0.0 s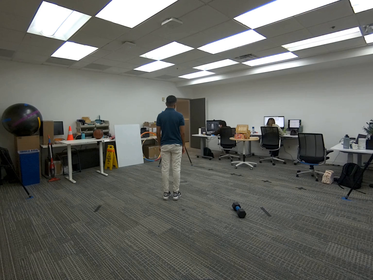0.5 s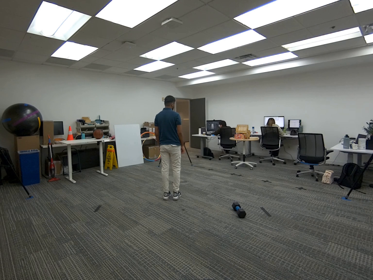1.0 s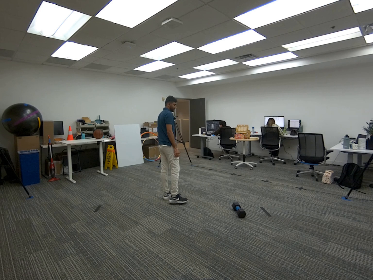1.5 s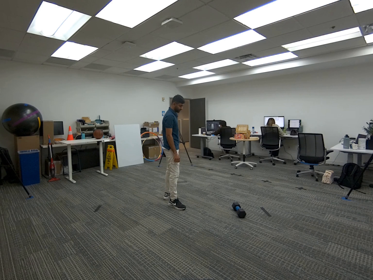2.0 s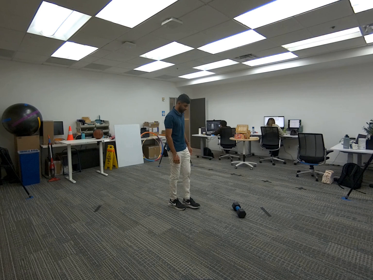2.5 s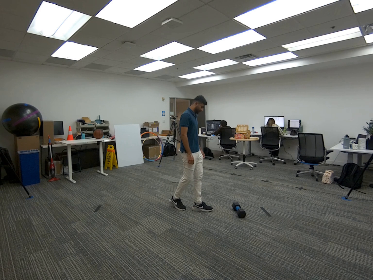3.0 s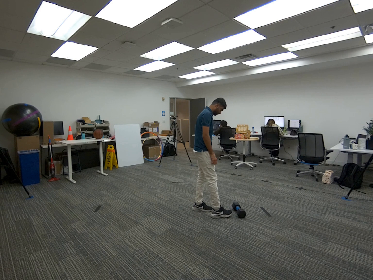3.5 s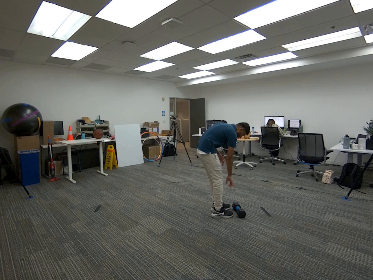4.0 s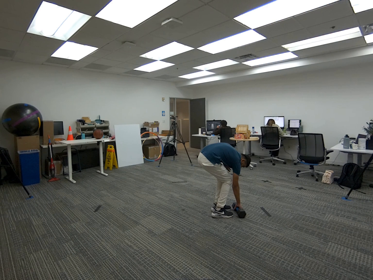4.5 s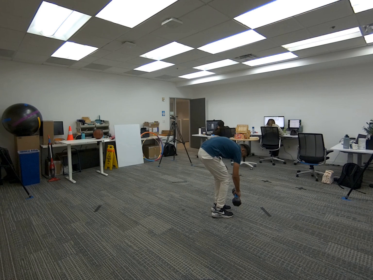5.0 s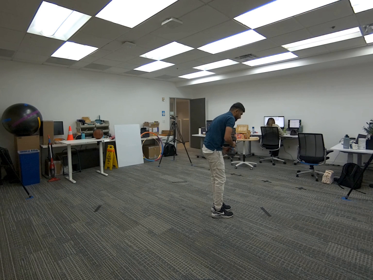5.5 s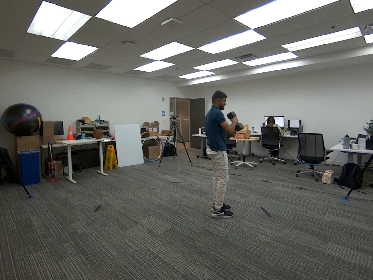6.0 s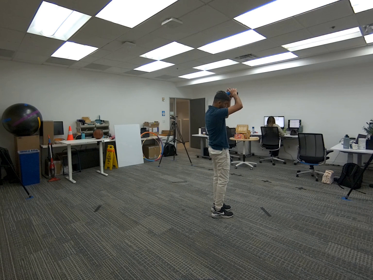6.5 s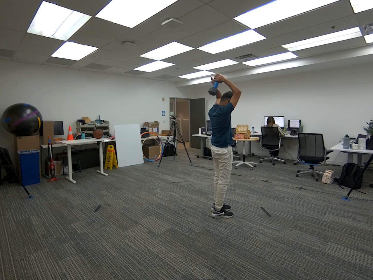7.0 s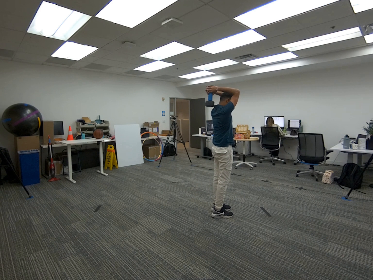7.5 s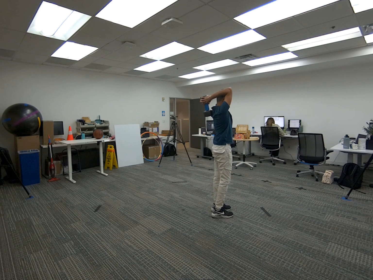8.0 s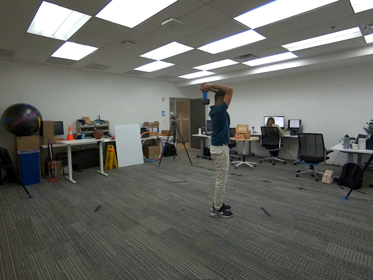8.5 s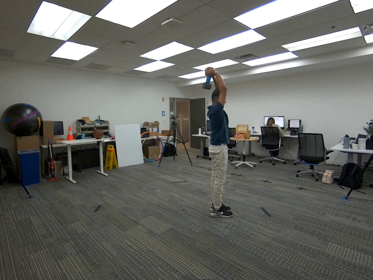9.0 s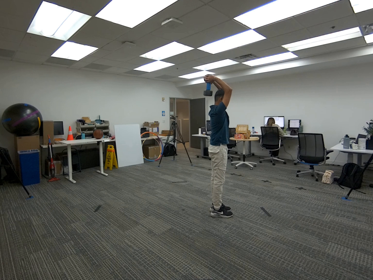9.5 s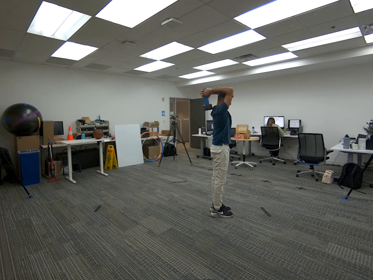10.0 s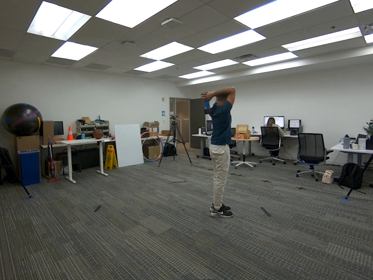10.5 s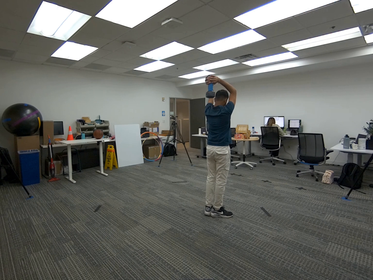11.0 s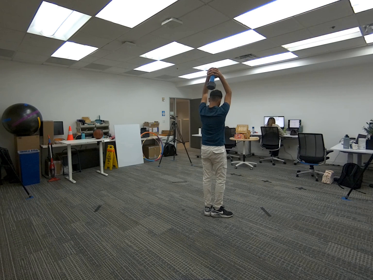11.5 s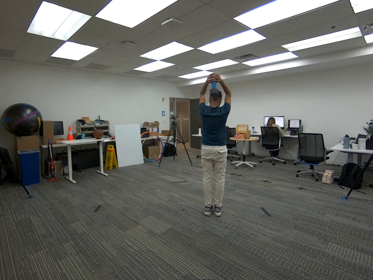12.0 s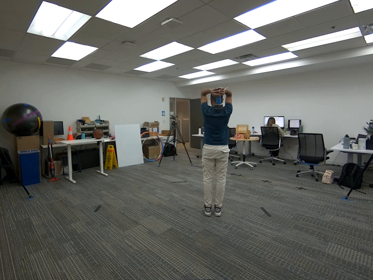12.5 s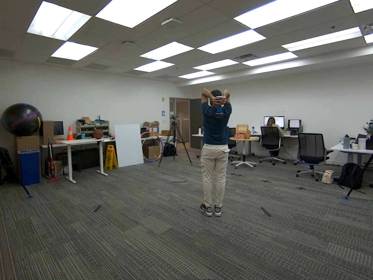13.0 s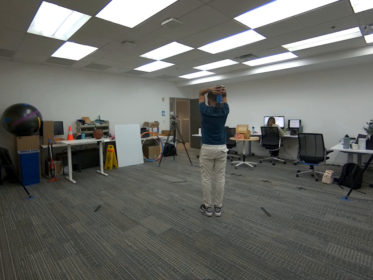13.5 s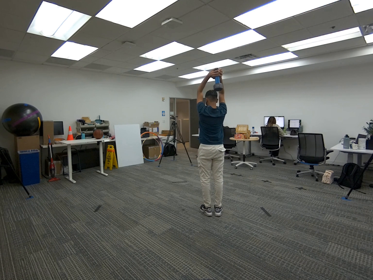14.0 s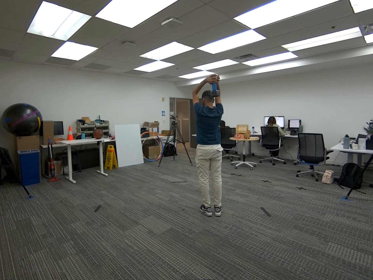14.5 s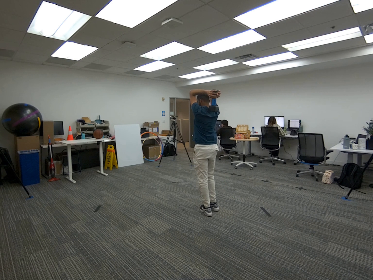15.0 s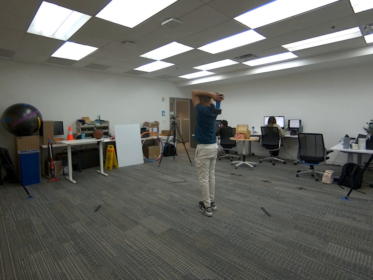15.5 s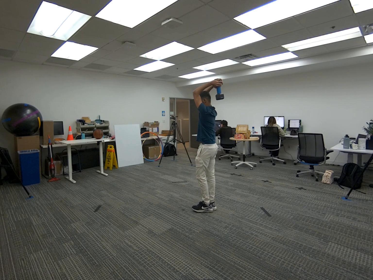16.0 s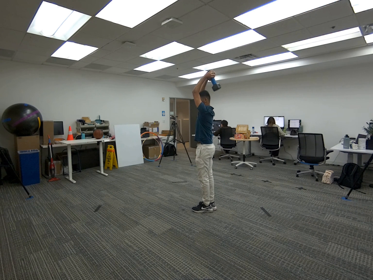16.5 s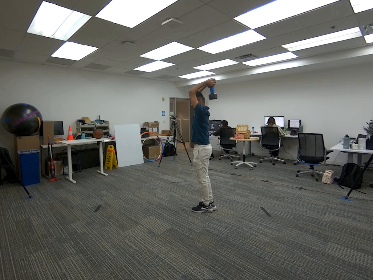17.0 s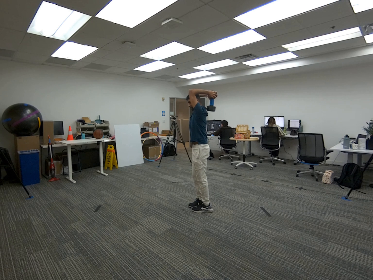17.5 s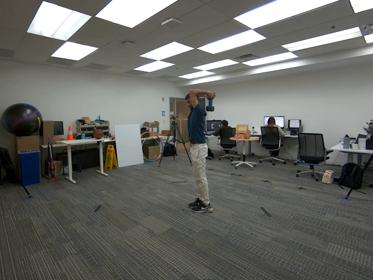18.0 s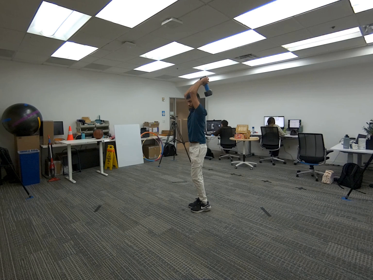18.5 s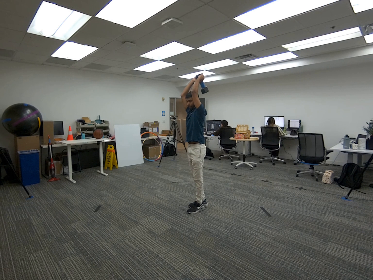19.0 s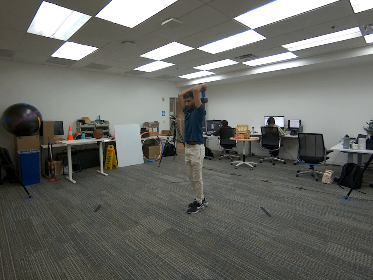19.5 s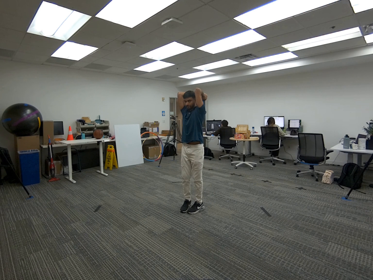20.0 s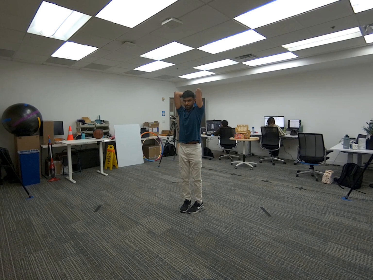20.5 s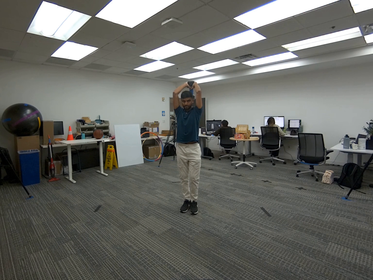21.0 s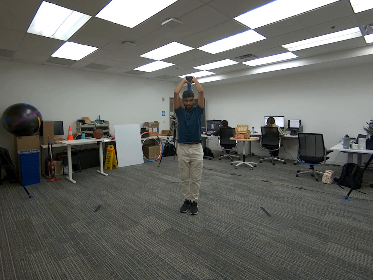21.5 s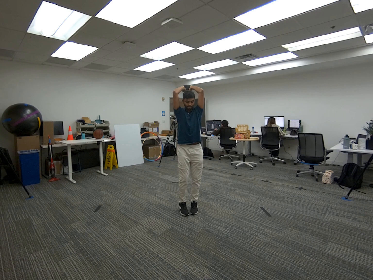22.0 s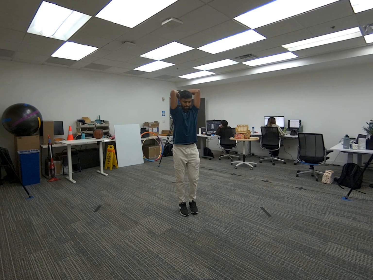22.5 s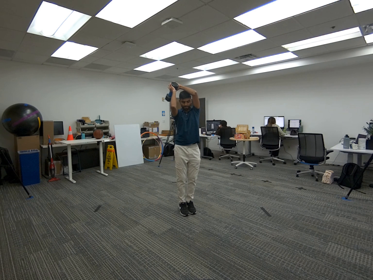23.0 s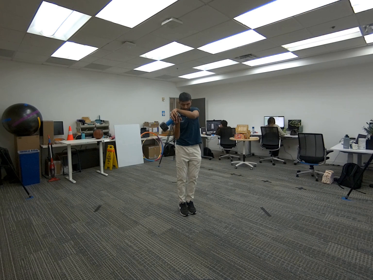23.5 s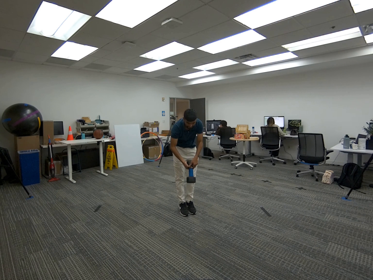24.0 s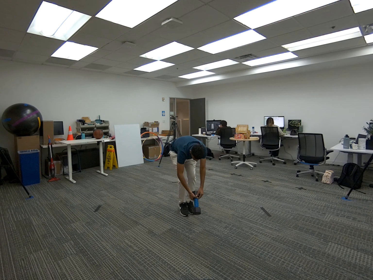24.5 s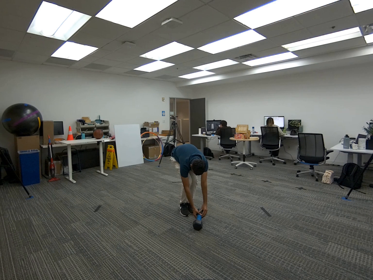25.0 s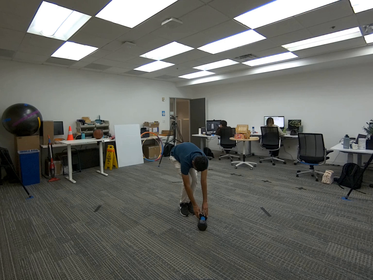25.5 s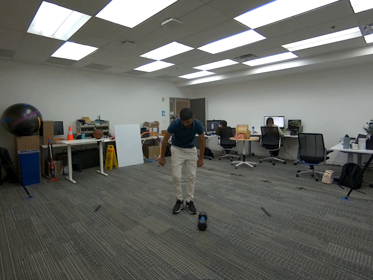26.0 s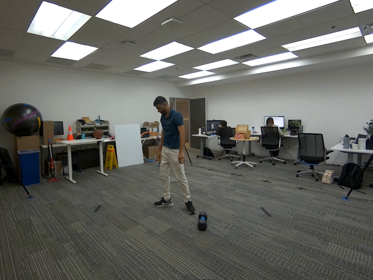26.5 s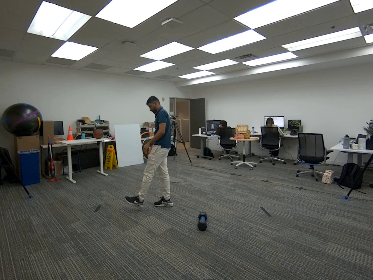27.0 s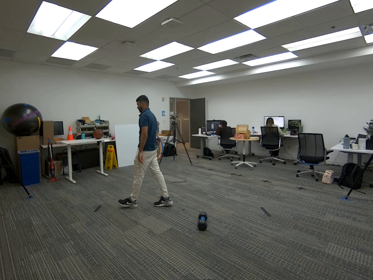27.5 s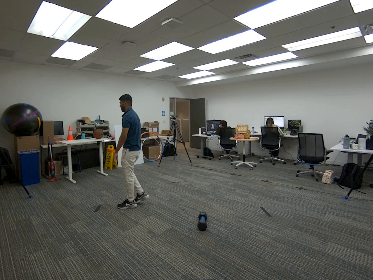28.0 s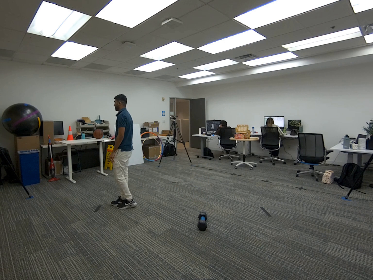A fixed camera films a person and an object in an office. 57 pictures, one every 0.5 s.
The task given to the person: Pick up the dumbbell with both hands and lift it overhead, elbows close to your head. Lower it behind your head, then extend elbows to raise it back up. Repeat until finished, then place the dumbbell on the ground.
